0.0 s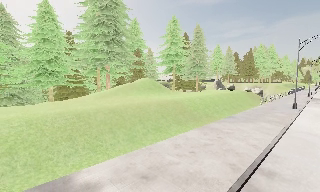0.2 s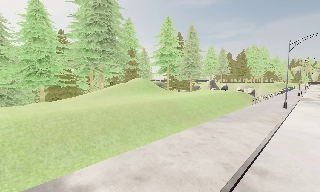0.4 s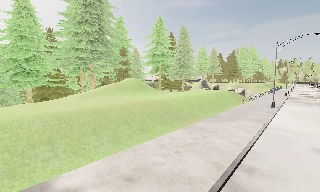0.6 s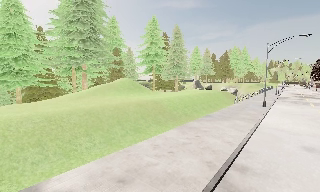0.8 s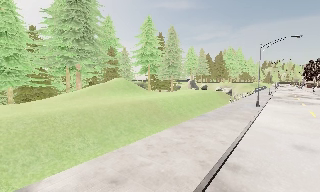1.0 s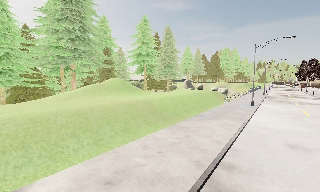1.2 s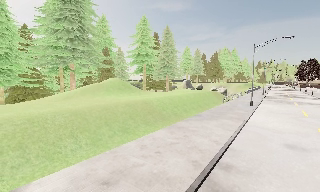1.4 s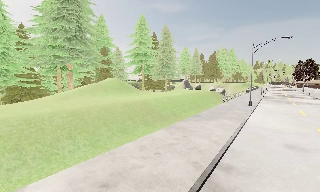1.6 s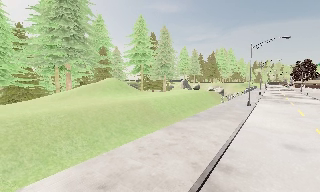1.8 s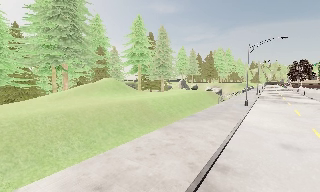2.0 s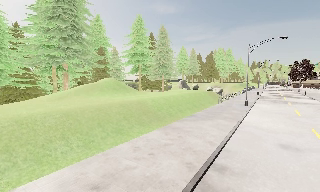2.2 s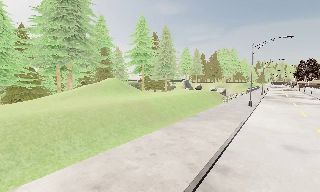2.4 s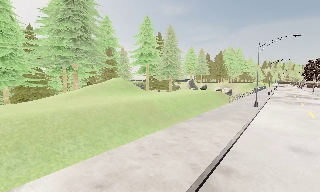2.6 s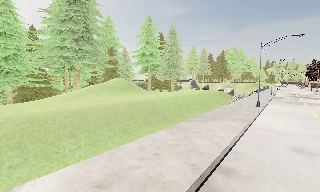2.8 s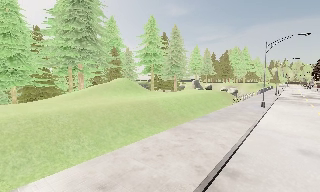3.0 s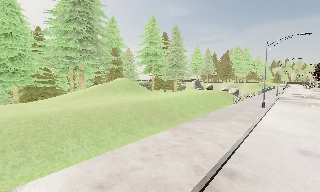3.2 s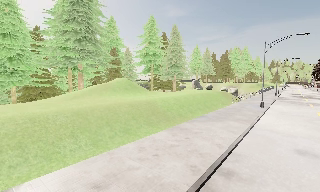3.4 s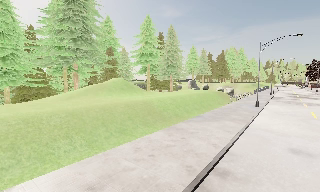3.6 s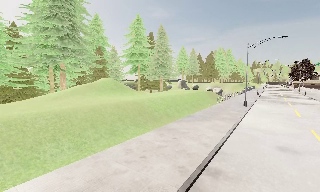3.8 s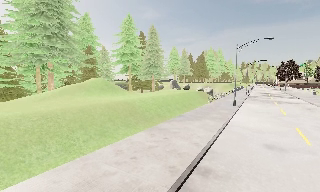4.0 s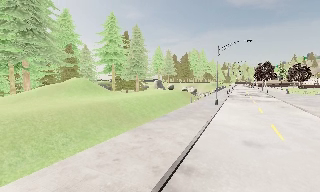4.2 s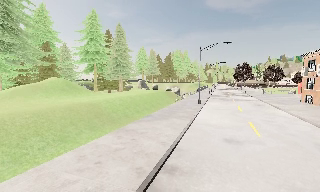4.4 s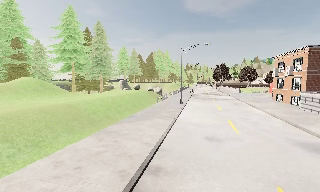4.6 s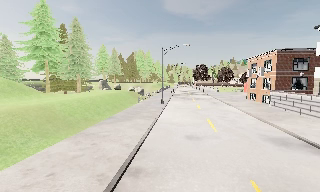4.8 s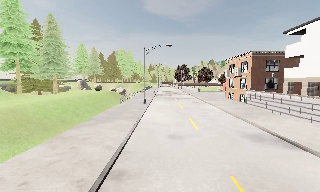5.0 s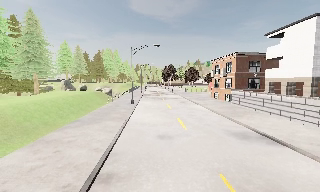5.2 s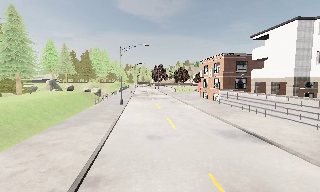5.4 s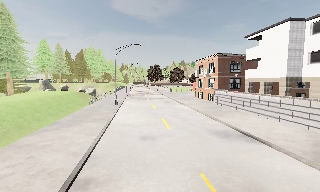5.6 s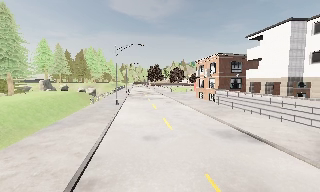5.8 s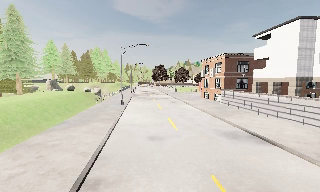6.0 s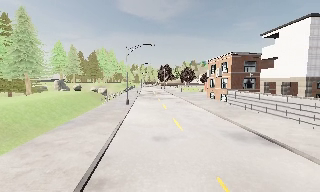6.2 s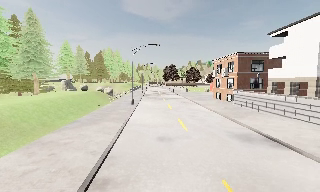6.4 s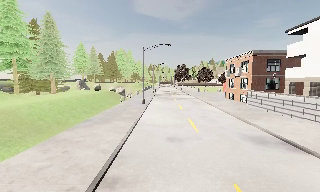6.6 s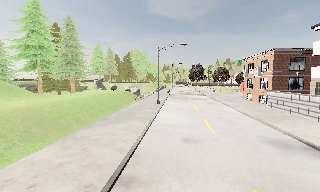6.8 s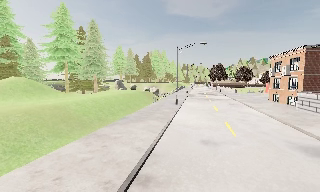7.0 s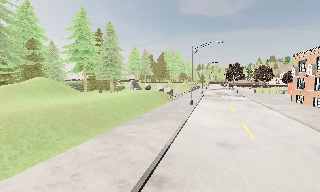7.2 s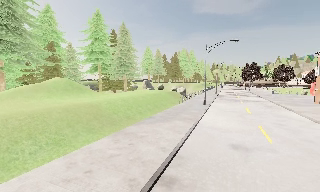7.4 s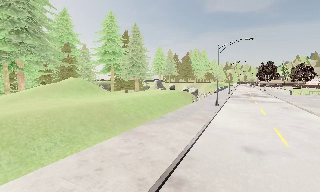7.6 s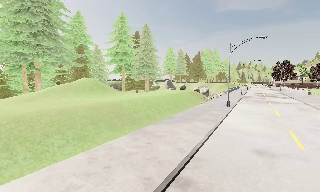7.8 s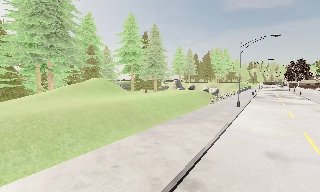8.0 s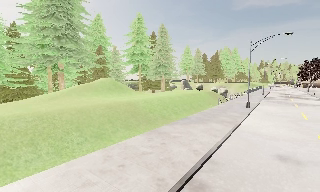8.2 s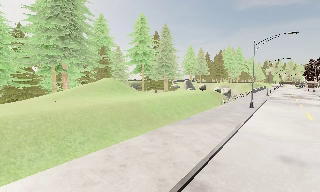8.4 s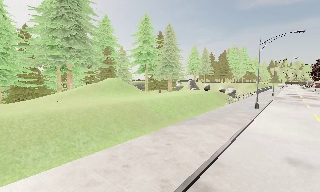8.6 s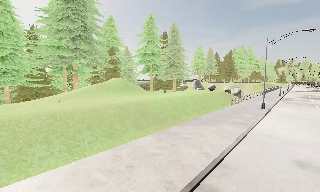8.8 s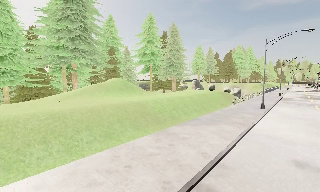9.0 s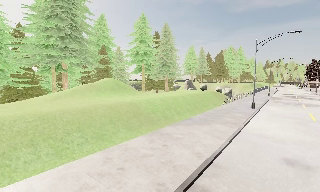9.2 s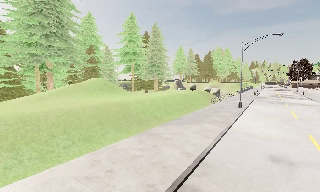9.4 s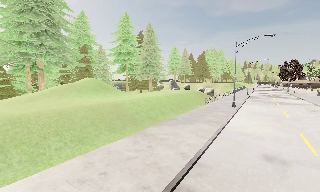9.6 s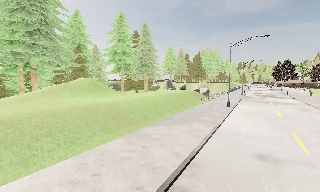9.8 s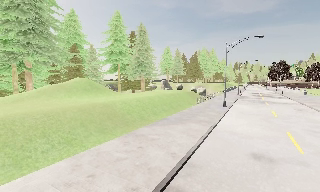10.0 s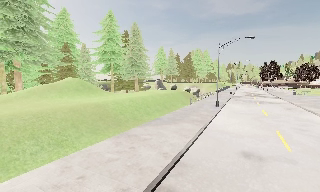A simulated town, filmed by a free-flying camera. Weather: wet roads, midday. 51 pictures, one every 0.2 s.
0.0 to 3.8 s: The camera swings to its right by about 15 degrees, and the scene slides to the left. It travels to its right and forward, about 1 m, so close, fixed things drift to the left.
3.8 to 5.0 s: The scene slides to the left, as the camera pans about 35 degrees to its right.
5.0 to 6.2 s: The camera shifts only a little, or ends up much as it began.
6.2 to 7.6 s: The camera swings to its left by about 35 degrees, and the scene slides to the right.
7.6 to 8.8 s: The camera shifts only a little, or ends up much as it began.
8.8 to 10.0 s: The camera swings to its right by about 15 degrees, and the scene slides to the left.
The film runs backward here.
